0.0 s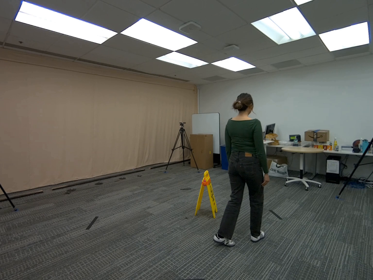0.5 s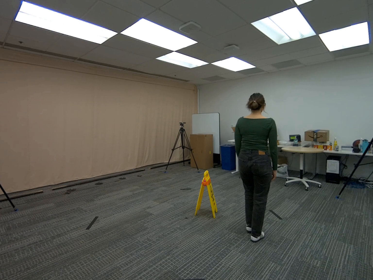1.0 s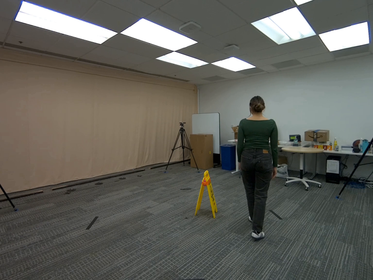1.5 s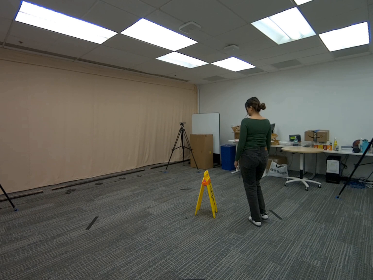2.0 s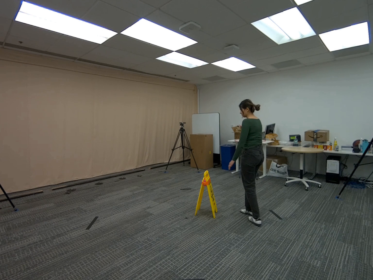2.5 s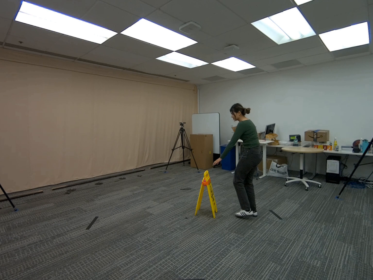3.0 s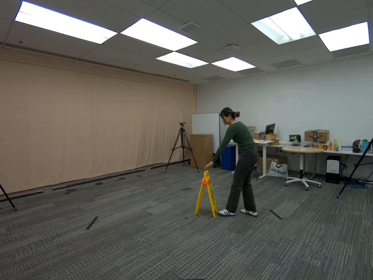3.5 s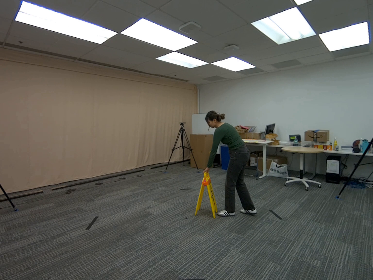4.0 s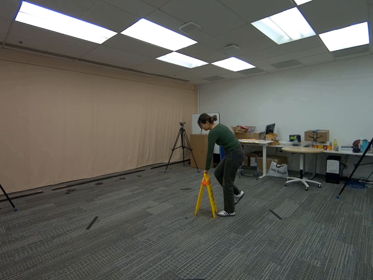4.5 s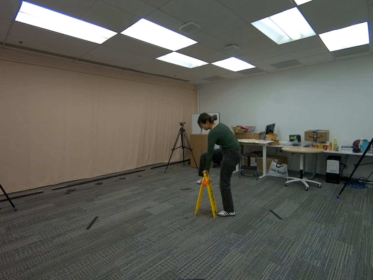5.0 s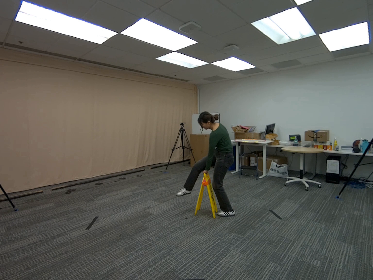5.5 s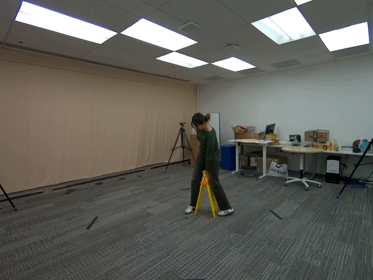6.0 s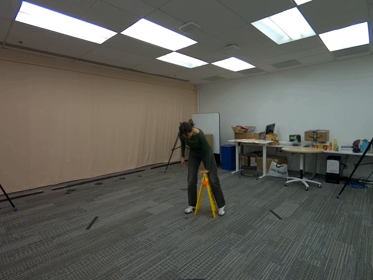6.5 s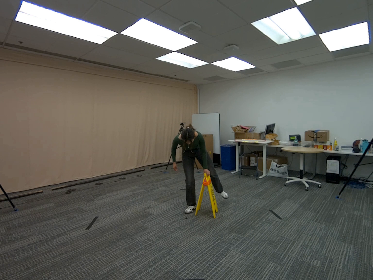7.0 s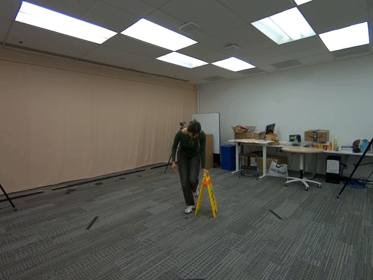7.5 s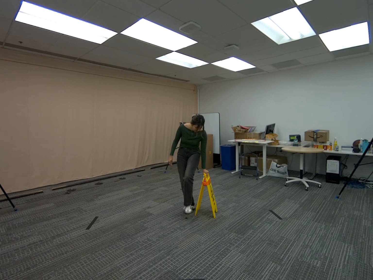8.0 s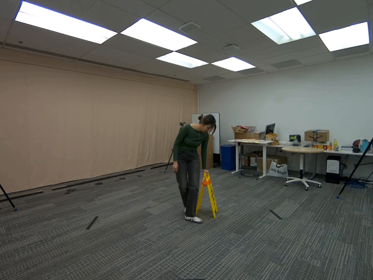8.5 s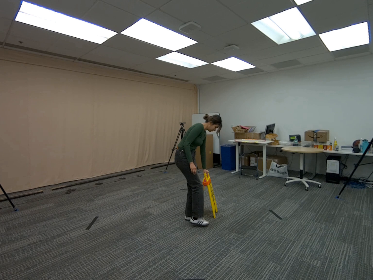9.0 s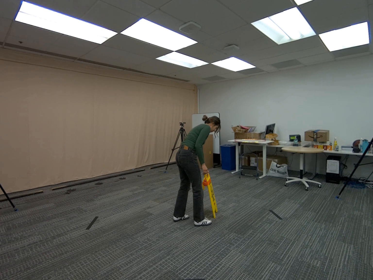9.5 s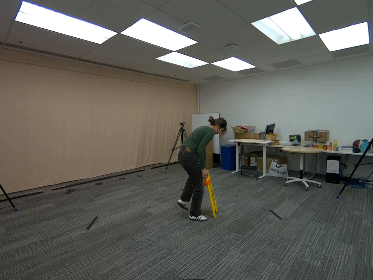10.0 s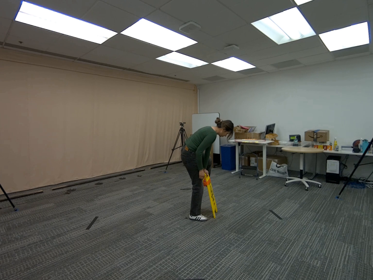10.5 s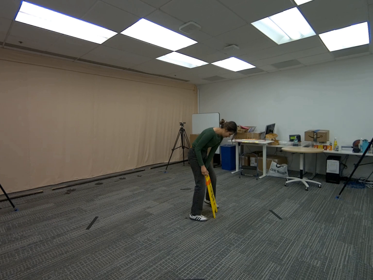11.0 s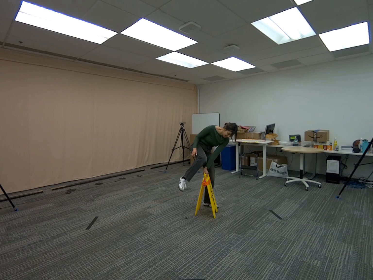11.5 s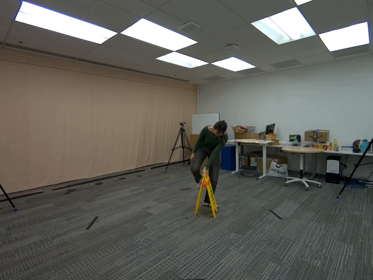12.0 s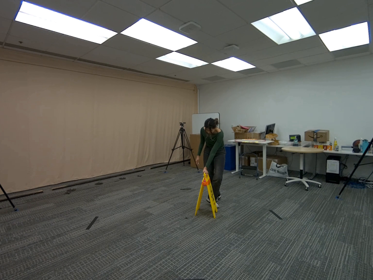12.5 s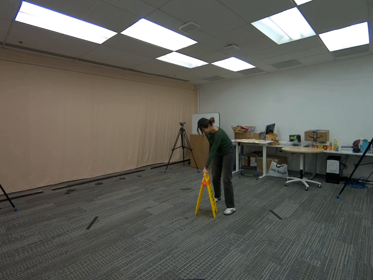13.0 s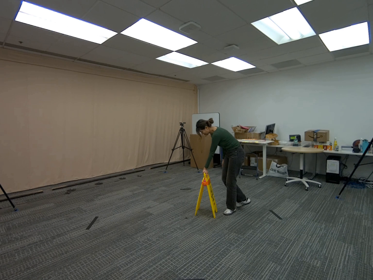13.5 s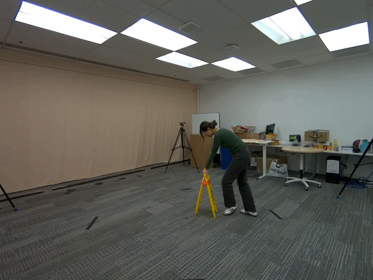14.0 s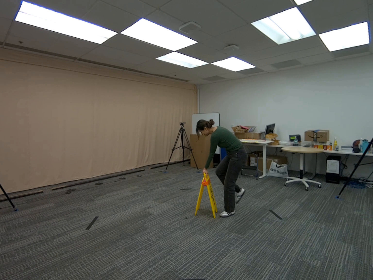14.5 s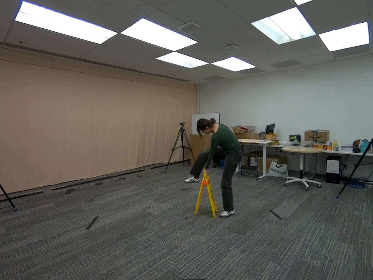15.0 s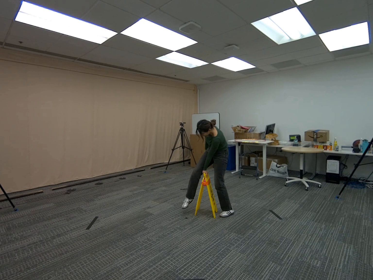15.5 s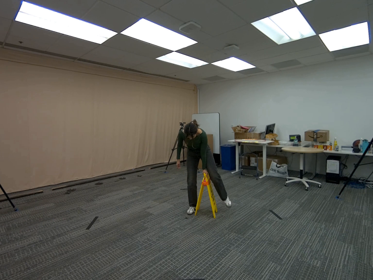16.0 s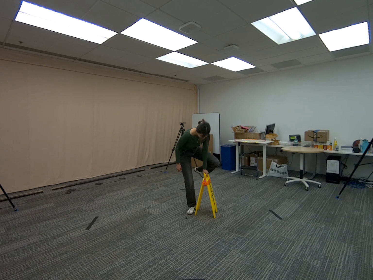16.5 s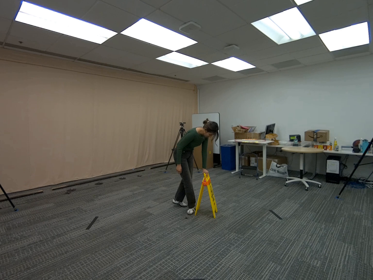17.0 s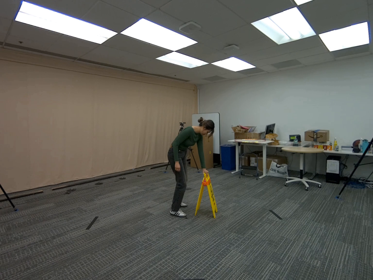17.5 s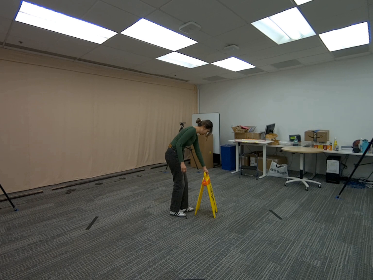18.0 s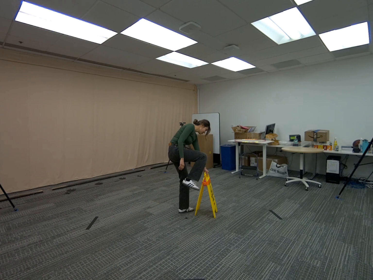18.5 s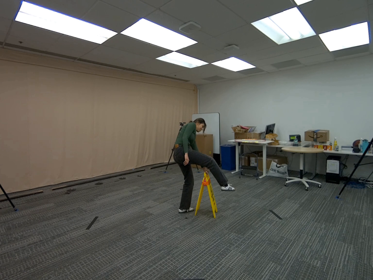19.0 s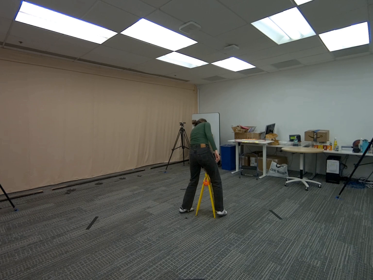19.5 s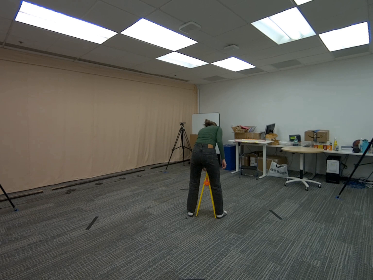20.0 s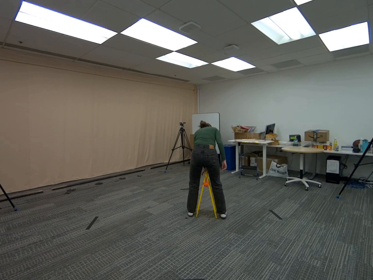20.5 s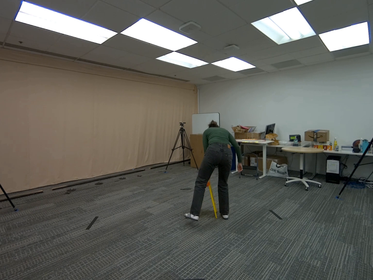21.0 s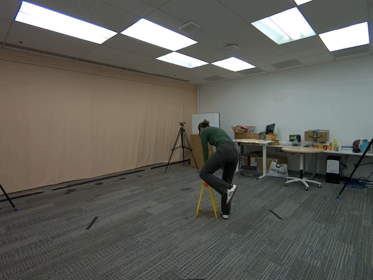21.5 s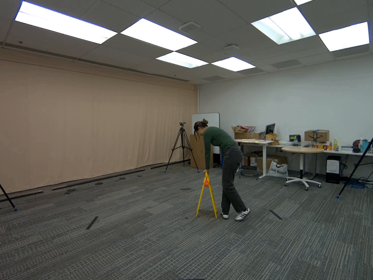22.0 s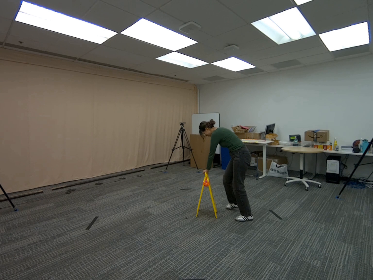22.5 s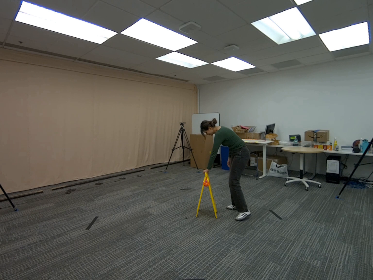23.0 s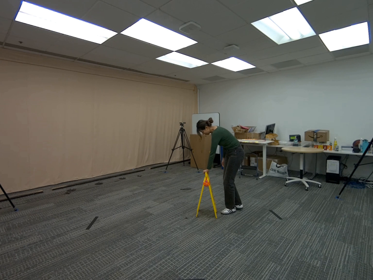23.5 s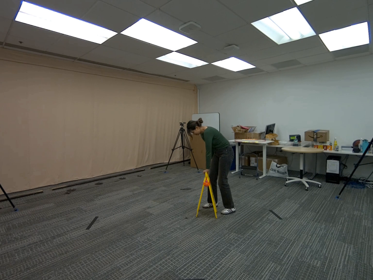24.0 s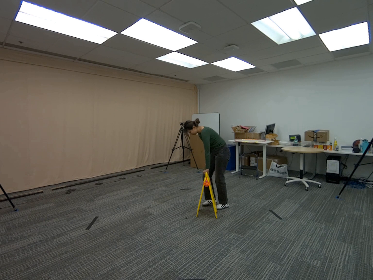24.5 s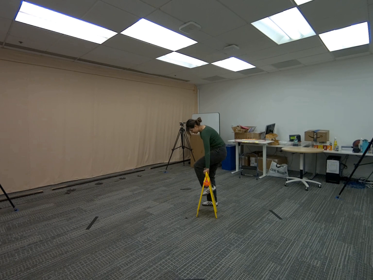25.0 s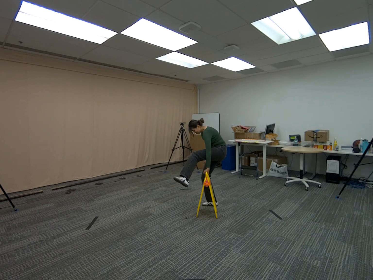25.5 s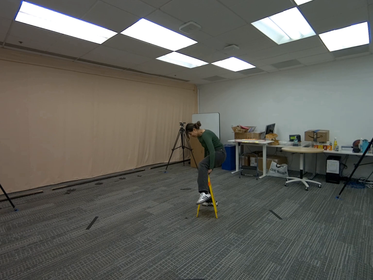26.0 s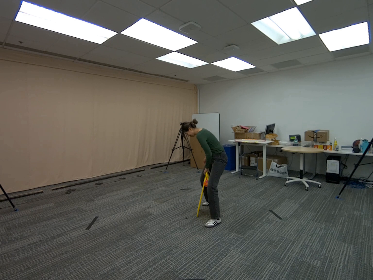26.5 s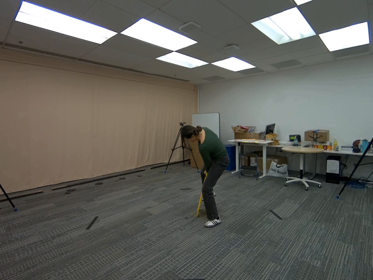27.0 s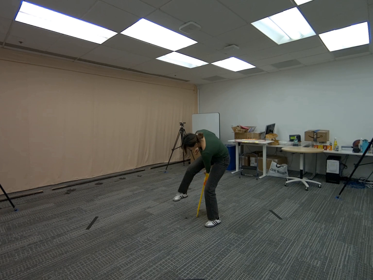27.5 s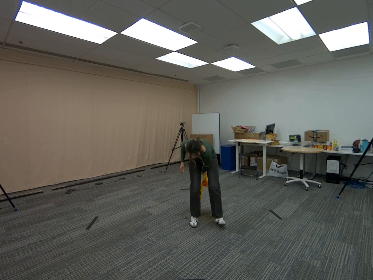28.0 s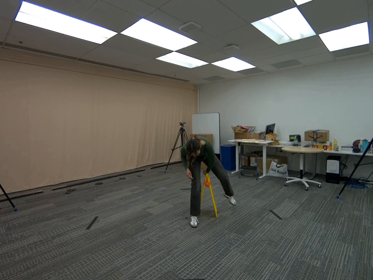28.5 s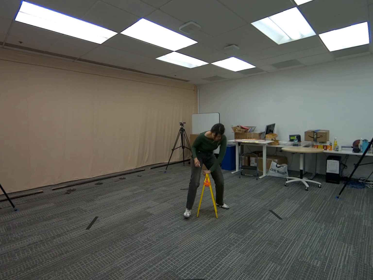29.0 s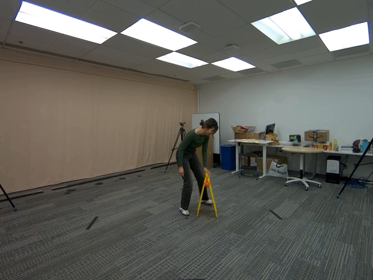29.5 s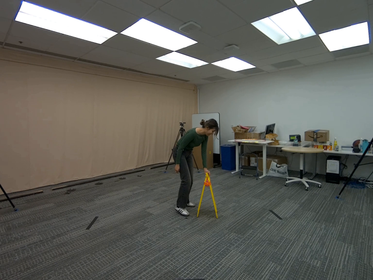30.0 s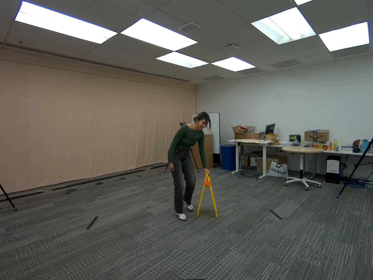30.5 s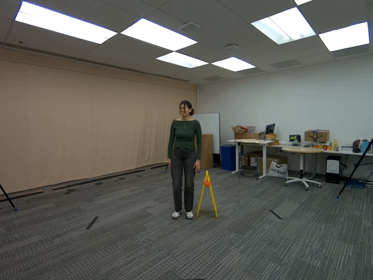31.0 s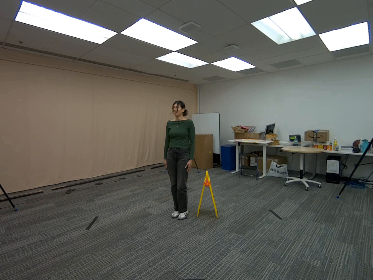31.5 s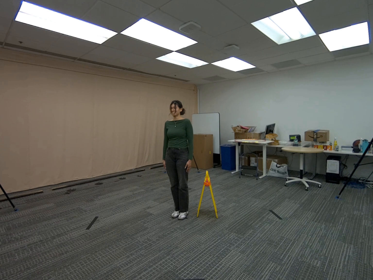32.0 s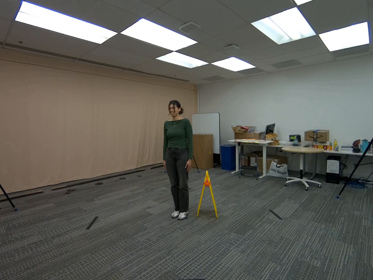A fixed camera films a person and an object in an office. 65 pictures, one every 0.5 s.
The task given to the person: Walk to the wet floor sign while it is standing upright. Hold onto the sign with one hand and step over it one leg at a time. Then continue to step over the sign from different directions until you come to a stop.
